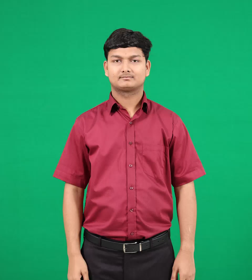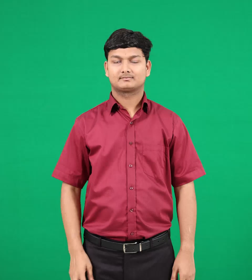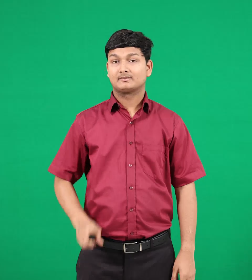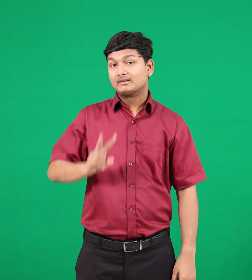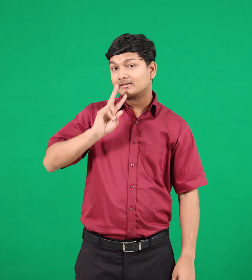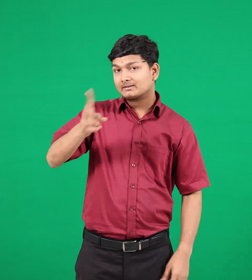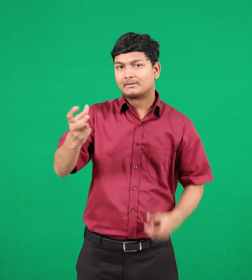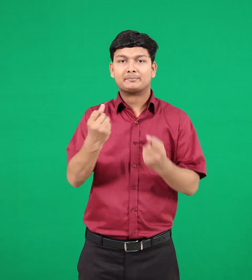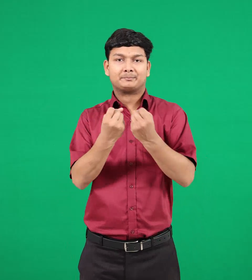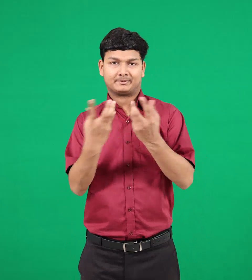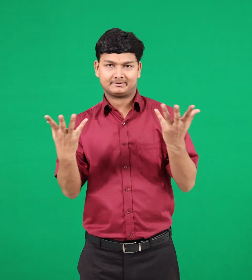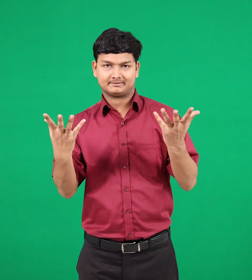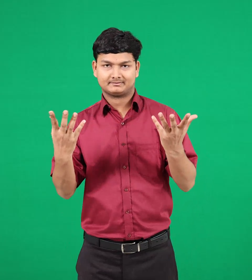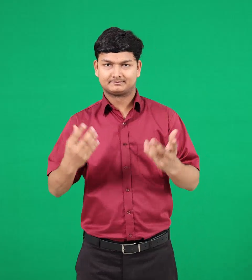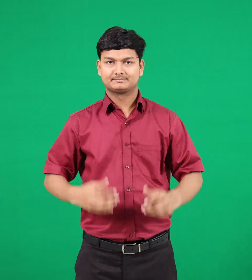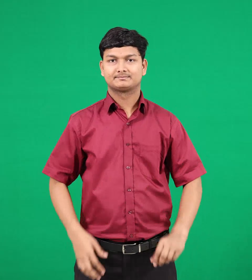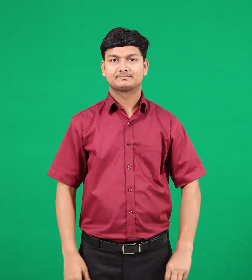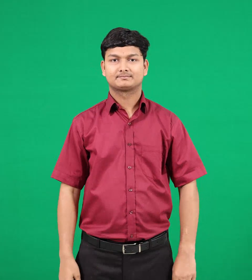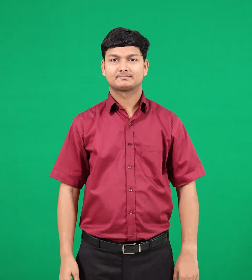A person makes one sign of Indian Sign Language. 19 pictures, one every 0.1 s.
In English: replies & responses
